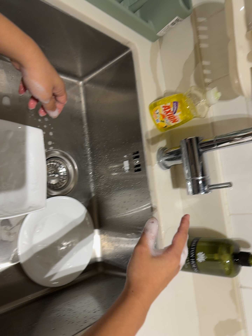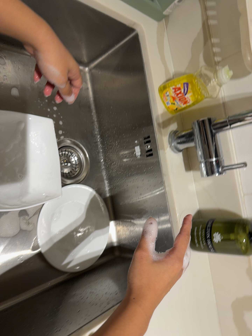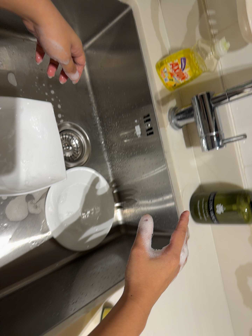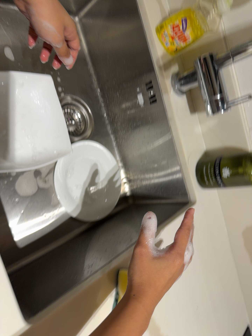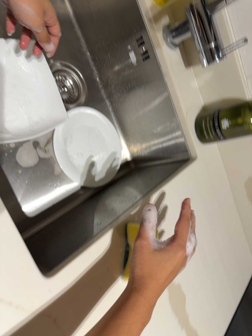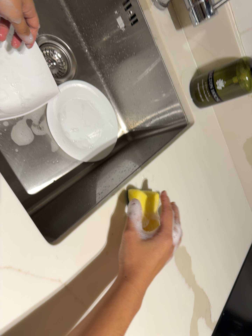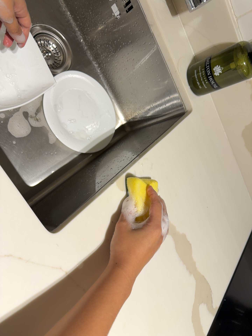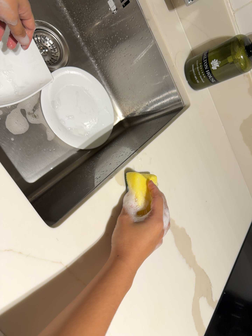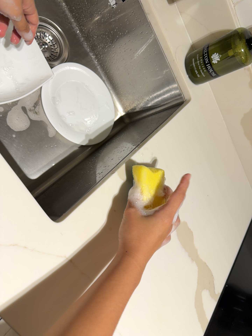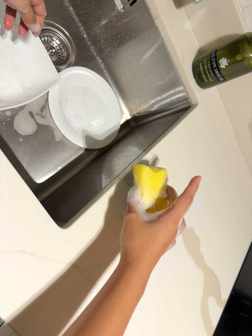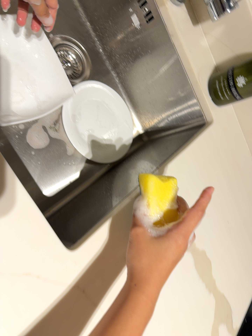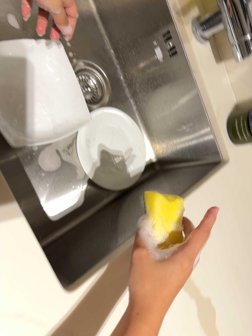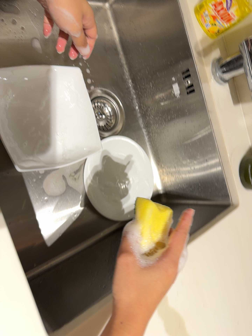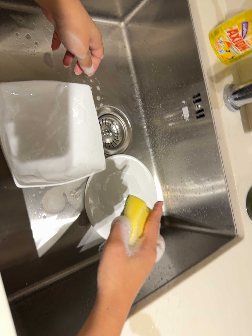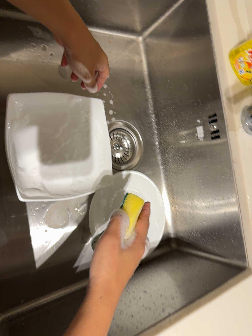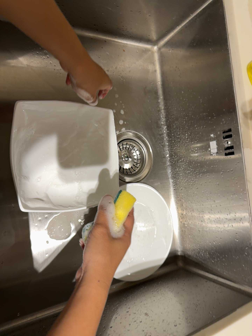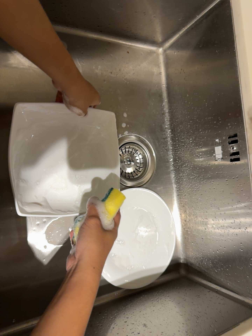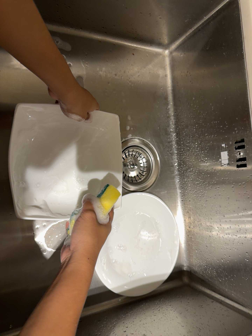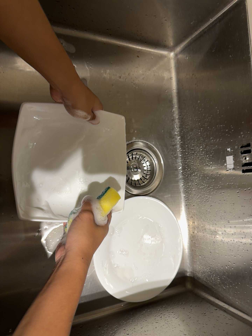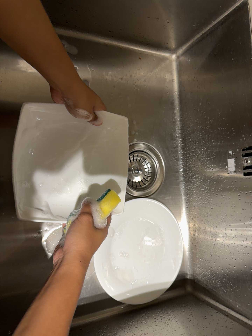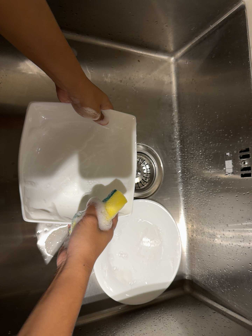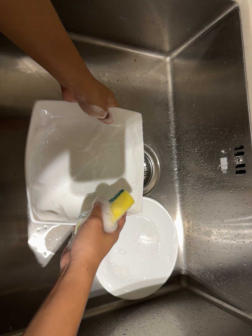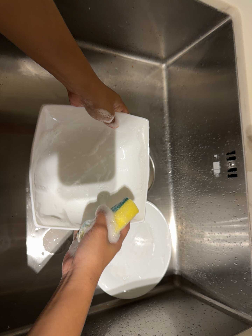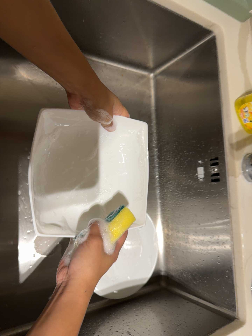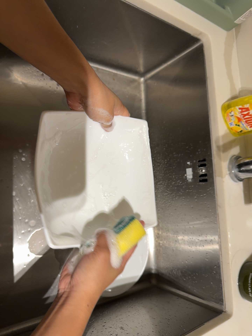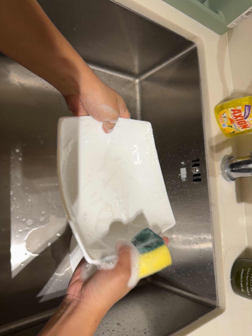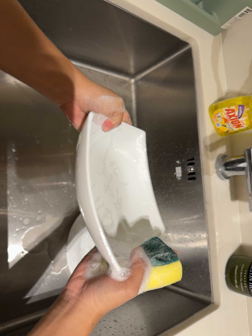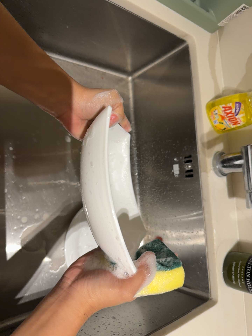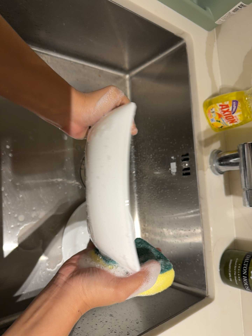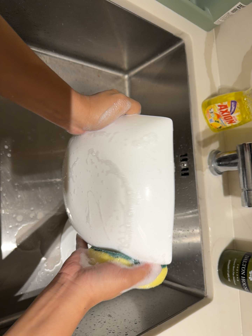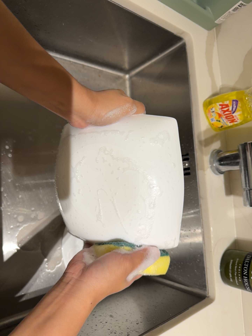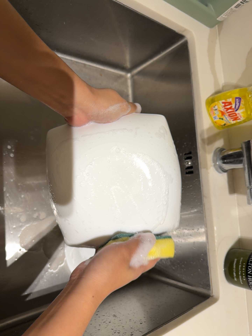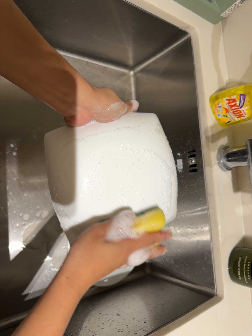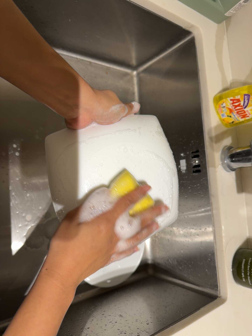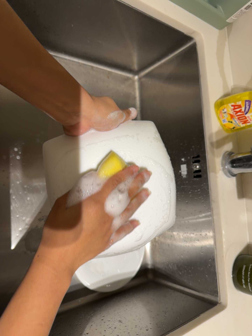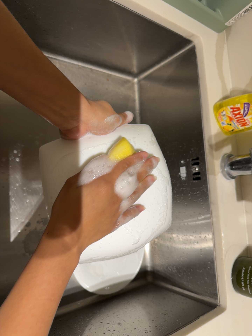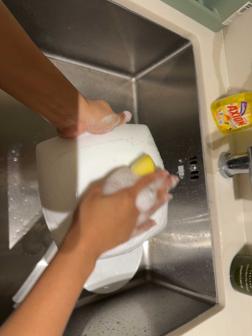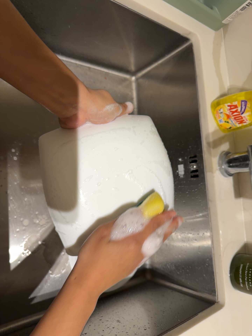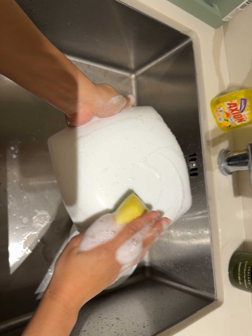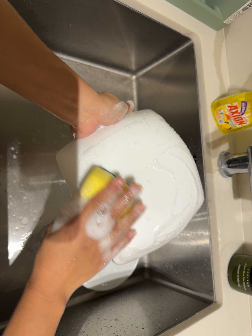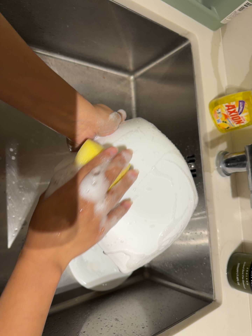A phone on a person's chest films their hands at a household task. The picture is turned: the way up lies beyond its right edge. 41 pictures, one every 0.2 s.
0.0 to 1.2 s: The camera travels toward the bottom of its view, about 9 cm, so close, fixed things drift upward. Its aim tips toward the bottom of its view by about 25 degrees, and the scene shifts upward. It rolls about its line of sight by about 20 degrees, and the scene rotates counterclockwise.
1.2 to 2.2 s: The camera shifts only a little, or ends up much as it began.
2.2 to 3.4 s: The camera pans to its left by about 10 degrees. It travels toward the top of its view and forward, about 14 cm, so close, fixed things drift downward. Its aim tips toward the top of its view by about 10 degrees, and the scene shifts downward. It rolls about its line of sight by about 20 degrees, and the scene rotates clockwise.
3.4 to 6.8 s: The camera pans to its right by about 10 degrees. It travels backward, about 8 cm, so what stands in front gets smaller.
6.8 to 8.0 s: The camera keeps its place and its aim.
The film runs backward here.
